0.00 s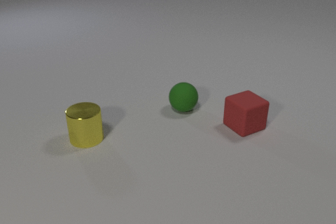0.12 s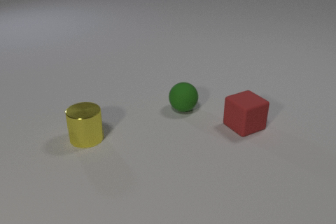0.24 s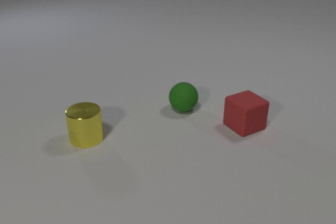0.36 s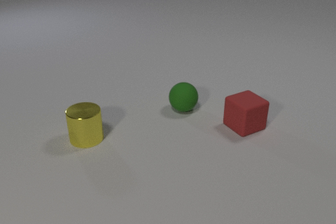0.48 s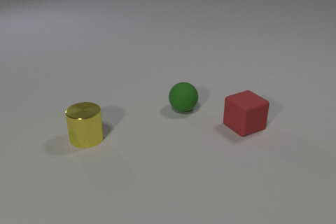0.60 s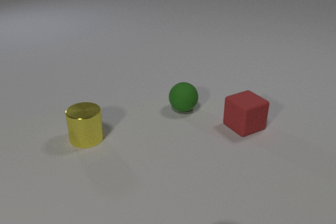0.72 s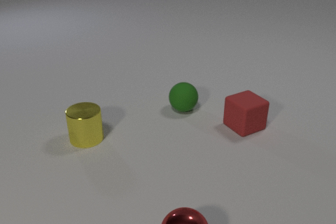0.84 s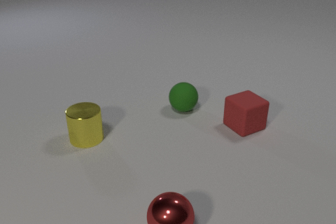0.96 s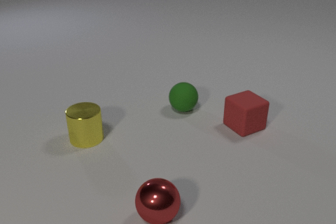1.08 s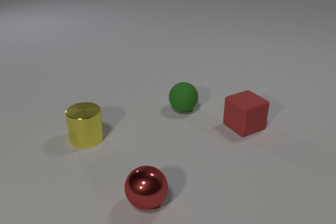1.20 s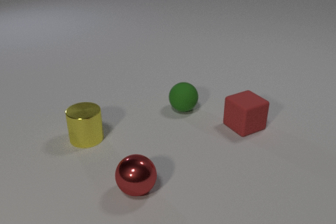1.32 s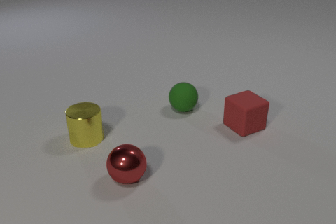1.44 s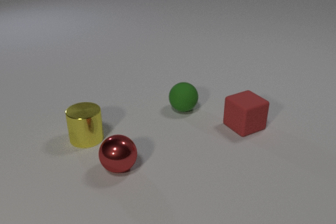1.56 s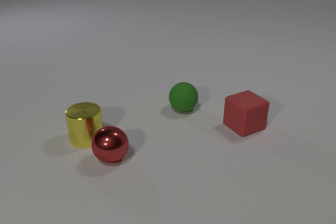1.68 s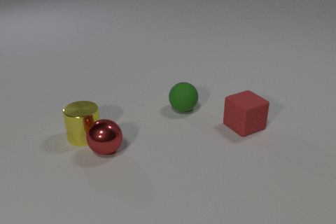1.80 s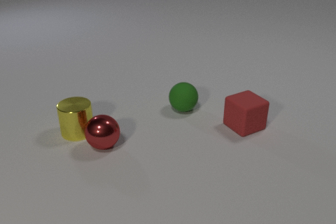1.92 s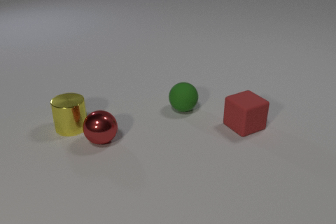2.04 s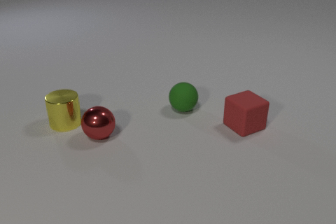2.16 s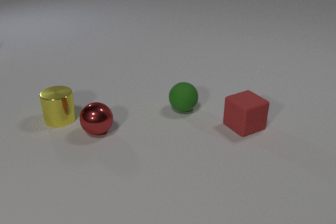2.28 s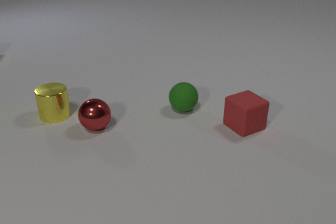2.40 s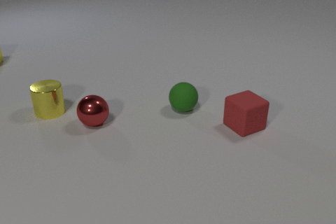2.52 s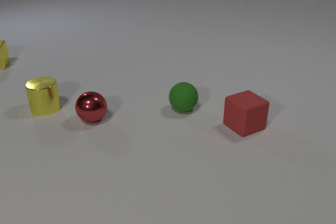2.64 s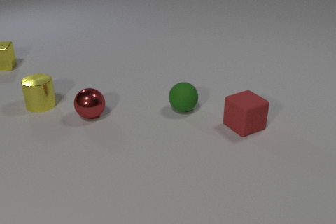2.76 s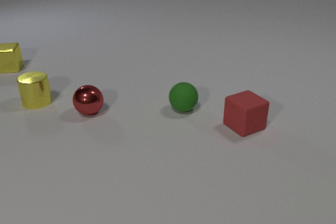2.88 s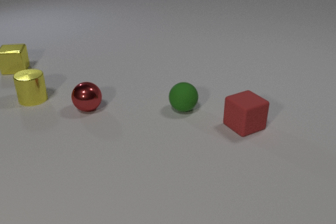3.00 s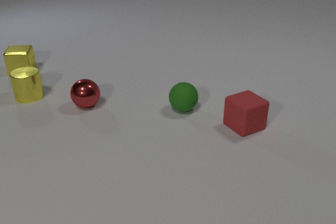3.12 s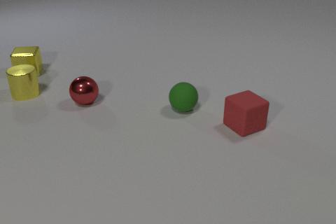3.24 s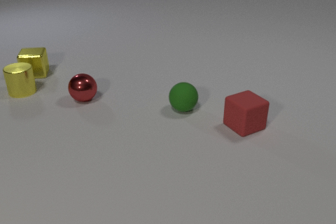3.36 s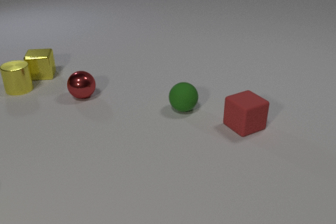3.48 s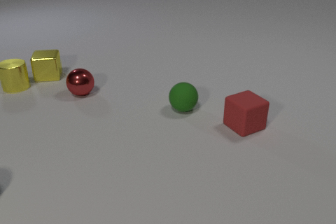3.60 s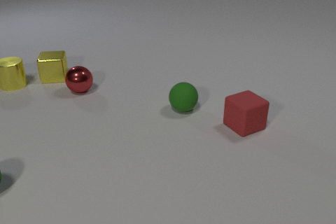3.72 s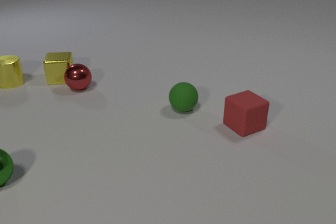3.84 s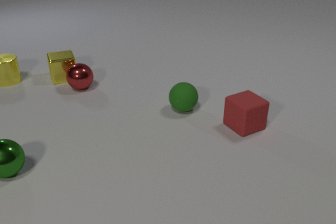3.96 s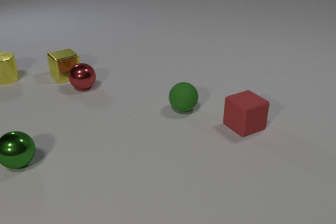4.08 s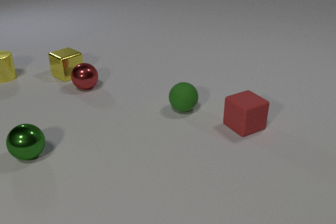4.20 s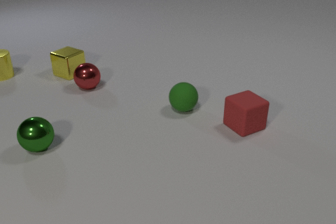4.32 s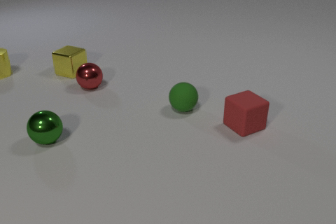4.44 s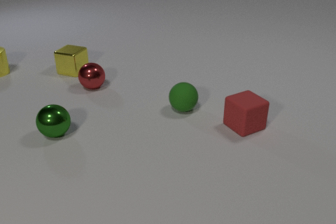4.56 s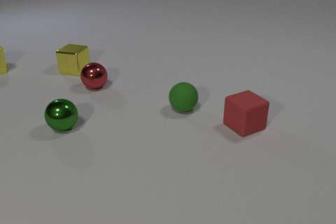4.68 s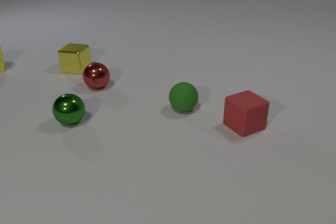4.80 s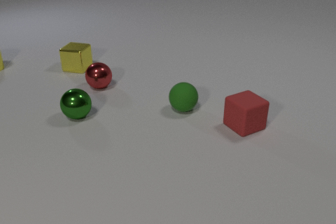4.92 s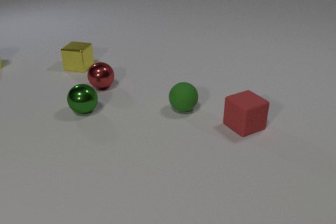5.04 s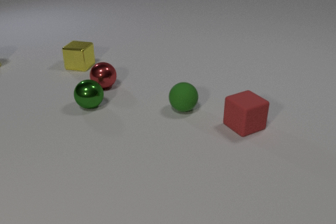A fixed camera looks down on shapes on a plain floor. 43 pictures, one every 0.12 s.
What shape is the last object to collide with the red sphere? cube.
How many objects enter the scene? 3.
Are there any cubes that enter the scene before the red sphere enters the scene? no.
0.00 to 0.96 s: The red metal sphere comes in at the bottom edge, rolls away from the camera and to the left.
0.96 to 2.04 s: The red metal sphere rolls away from the camera and to the left. The yellow metal cylinder slides away from the camera and to the left. The red metal sphere and the yellow metal cylinder collide.
2.04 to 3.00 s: The red metal sphere rolls away from the camera. The yellow metal cylinder slides away from the camera and to the left. The yellow metal cube comes in at the left edge, slides toward the camera and to the right.
3.00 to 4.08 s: The red metal sphere rolls away from the camera. The yellow metal cylinder slides away from the camera and to the left. The yellow metal cube slides to the right and toward the camera, spins counterclockwise seen from above by about 45 degrees, its near face sliding to the right. The green metal sphere comes in at the left edge, rolls to the right and away from the camera. The red metal sphere and the yellow metal cube collide.
4.08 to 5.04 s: The red metal sphere rolls to the right. The yellow metal cylinder slides away from the camera. The yellow metal cube slides away from the camera and to the right, spins counterclockwise seen from above by about 30 degrees, its near face sliding to the right. The green metal sphere rolls away from the camera and to the right.
